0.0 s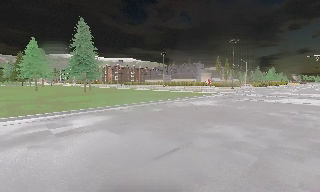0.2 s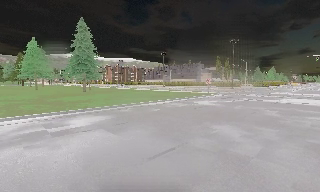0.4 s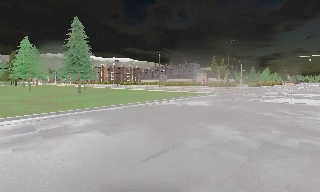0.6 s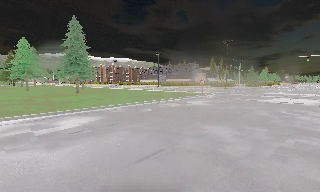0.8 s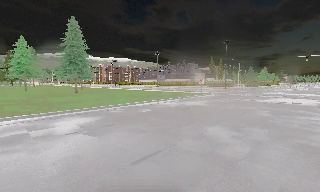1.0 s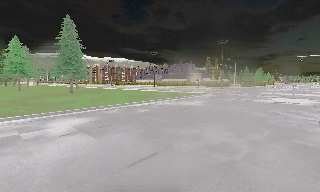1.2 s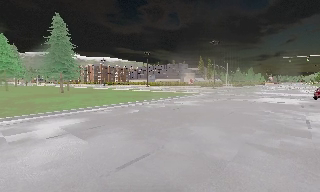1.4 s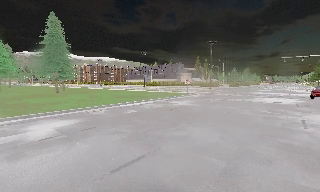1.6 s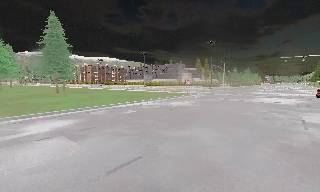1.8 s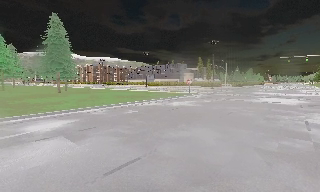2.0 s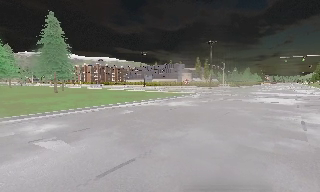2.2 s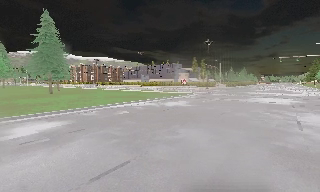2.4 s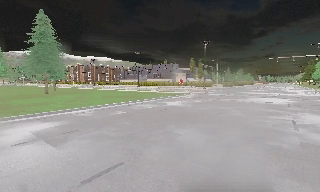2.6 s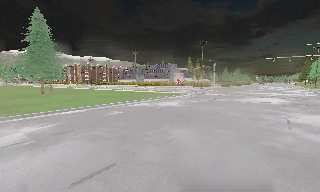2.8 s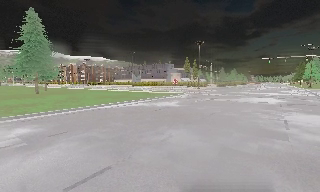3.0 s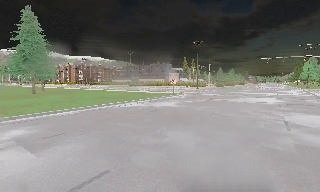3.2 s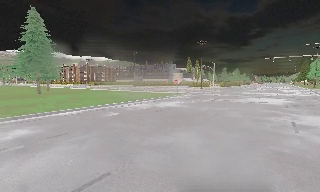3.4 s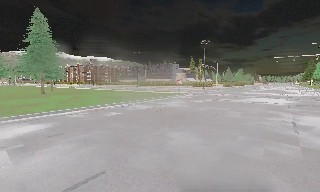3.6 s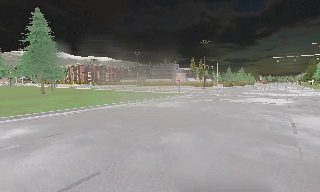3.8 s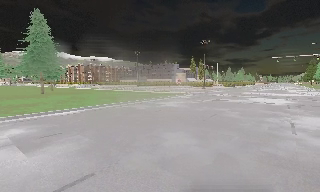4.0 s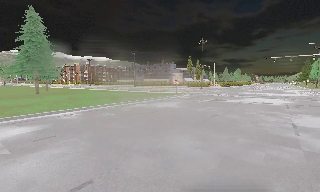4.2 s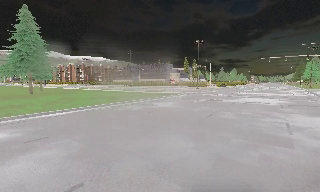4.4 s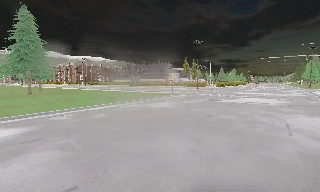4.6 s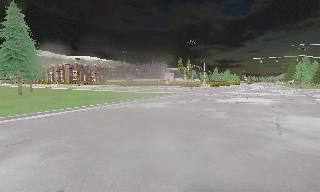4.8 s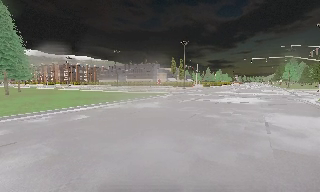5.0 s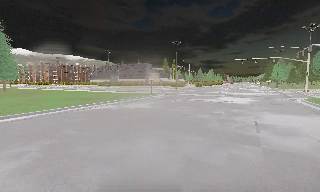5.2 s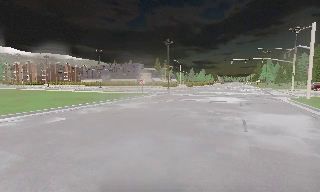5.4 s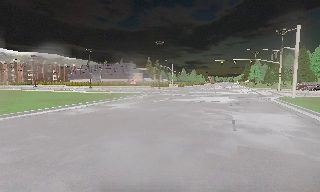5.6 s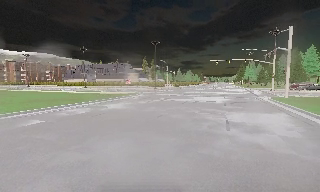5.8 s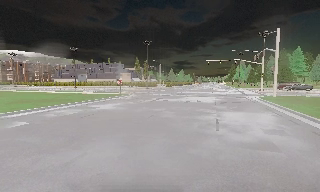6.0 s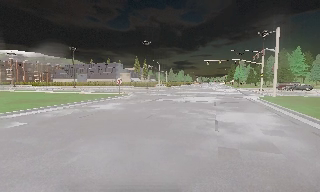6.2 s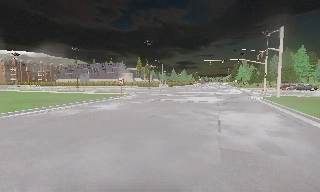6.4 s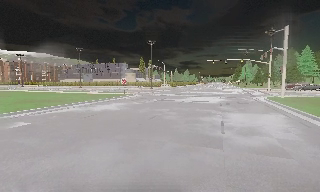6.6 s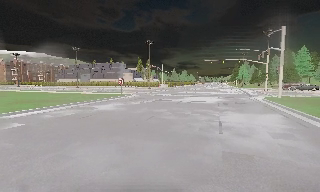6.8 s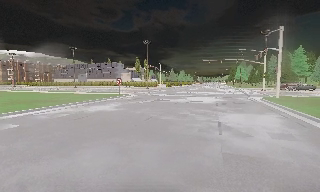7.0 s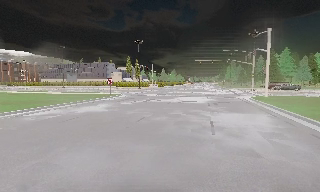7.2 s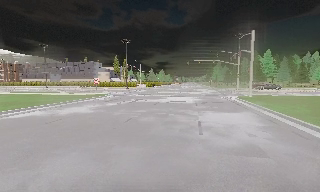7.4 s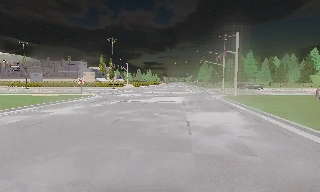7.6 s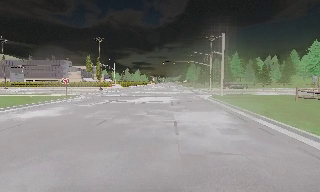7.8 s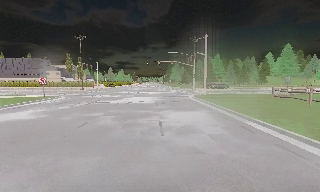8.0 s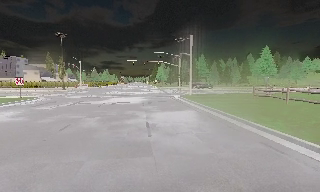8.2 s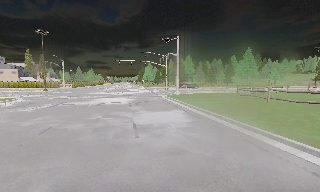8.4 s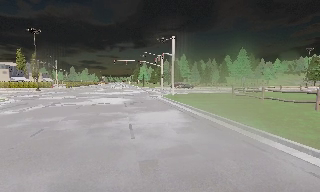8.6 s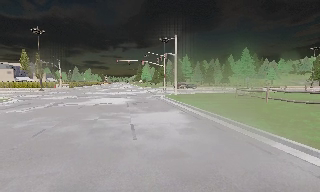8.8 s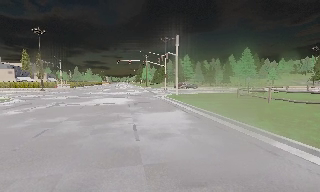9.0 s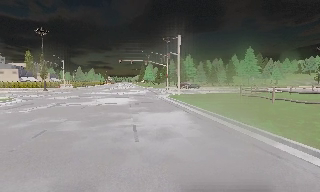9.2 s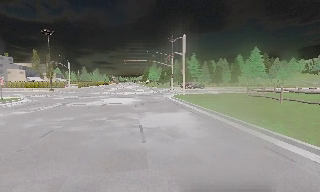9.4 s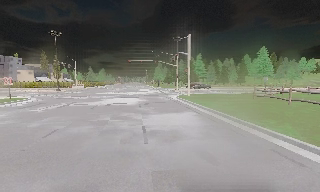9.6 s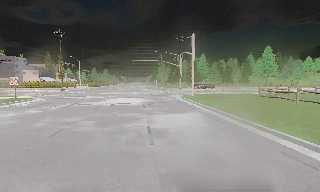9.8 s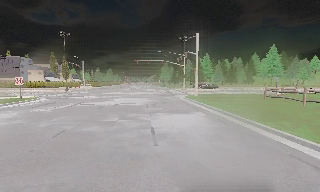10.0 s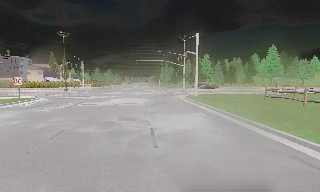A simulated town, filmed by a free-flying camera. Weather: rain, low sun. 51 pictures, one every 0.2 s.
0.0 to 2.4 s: The camera travels to its right and forward, about 1 m, so close, fixed things drift to the left.
2.4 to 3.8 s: The camera travels to its right, about 0.5 m, so close, fixed things drift to the left.
3.8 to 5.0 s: The camera travels forward, about 0.5 m, so what stands in front looms larger.
5.0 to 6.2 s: The camera shifts only a little, or ends up much as it began.
6.2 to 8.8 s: The scene slides to the left, as the camera pans about 30 degrees to its right. It travels forward, about 1.5 m.
8.8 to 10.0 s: The camera travels forward, about 0.5 m, so what stands in front looms larger.
The film runs forward here.
